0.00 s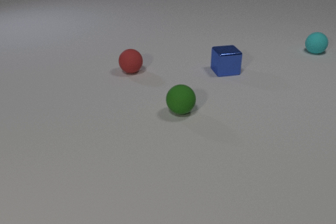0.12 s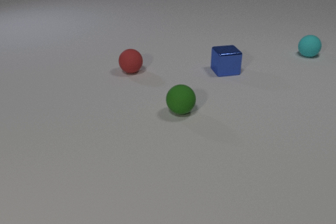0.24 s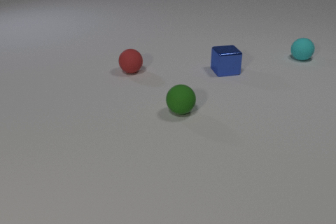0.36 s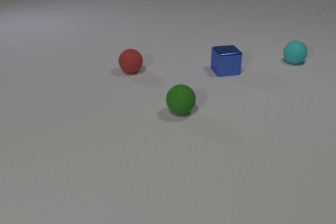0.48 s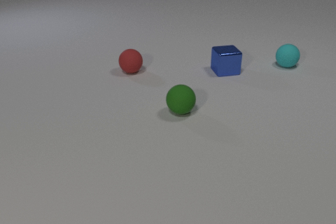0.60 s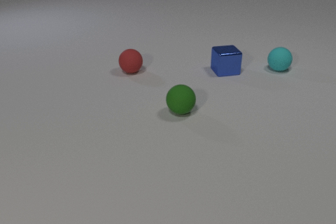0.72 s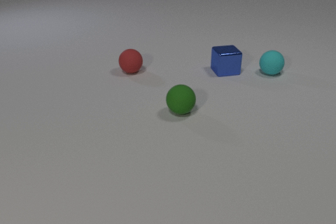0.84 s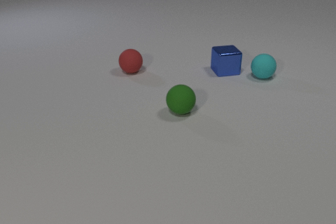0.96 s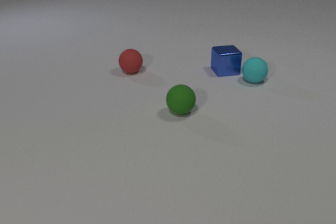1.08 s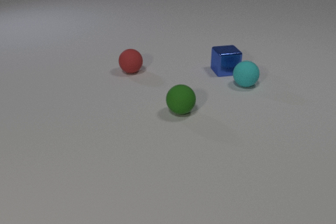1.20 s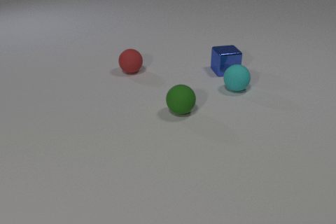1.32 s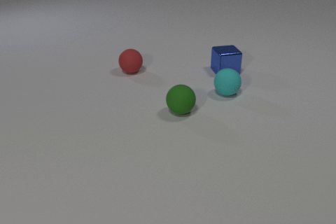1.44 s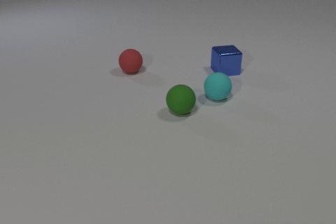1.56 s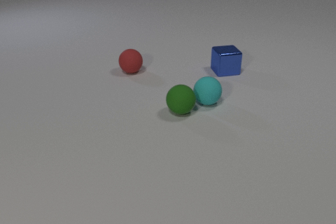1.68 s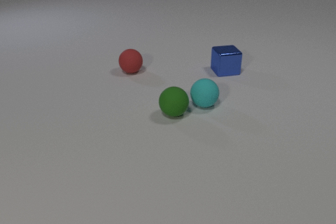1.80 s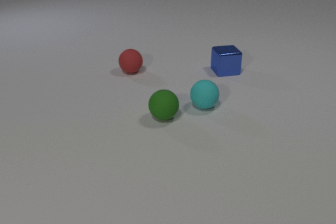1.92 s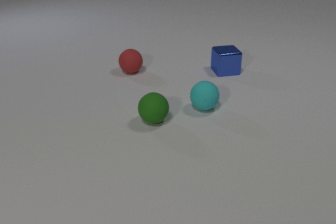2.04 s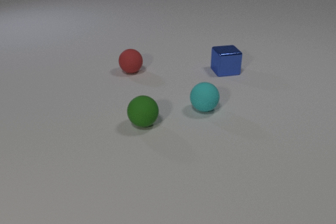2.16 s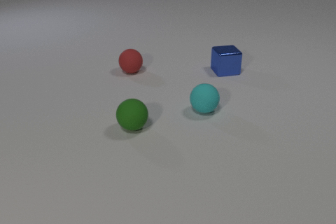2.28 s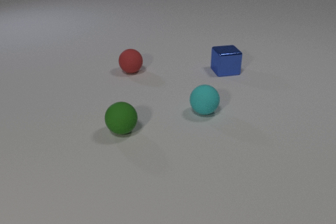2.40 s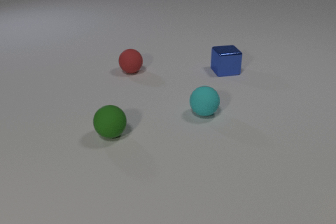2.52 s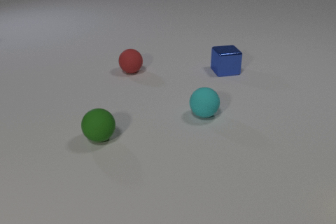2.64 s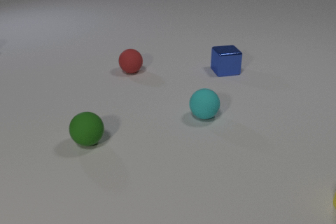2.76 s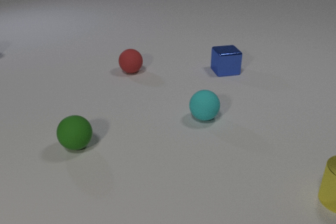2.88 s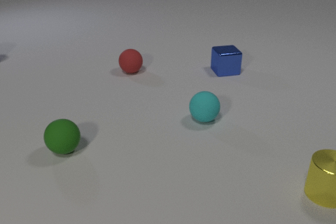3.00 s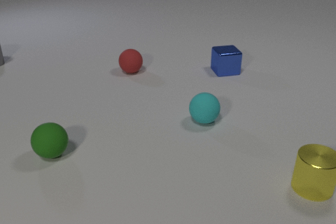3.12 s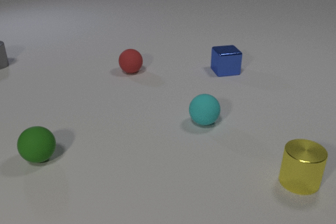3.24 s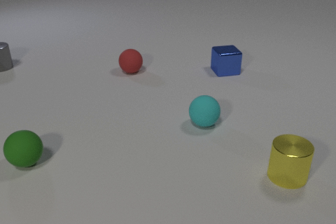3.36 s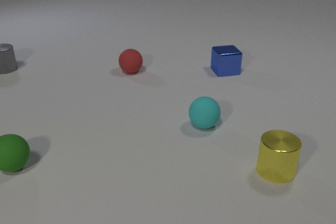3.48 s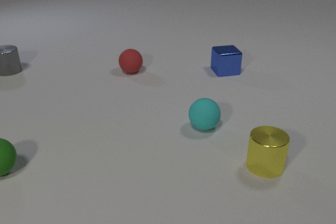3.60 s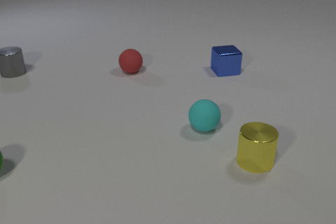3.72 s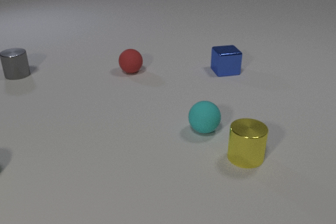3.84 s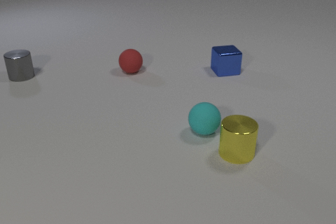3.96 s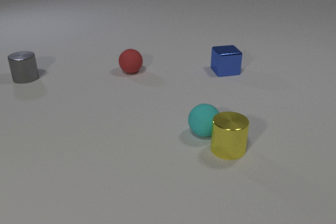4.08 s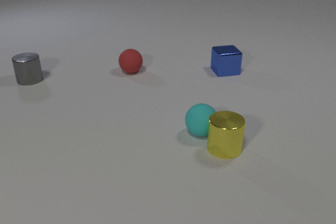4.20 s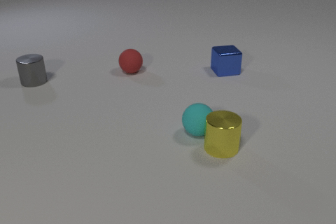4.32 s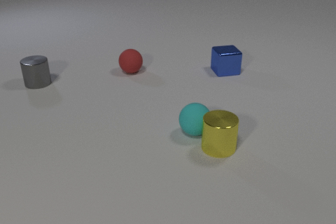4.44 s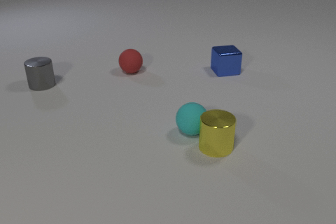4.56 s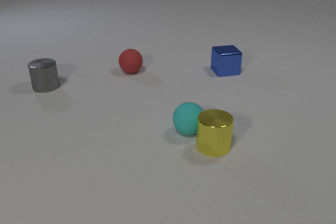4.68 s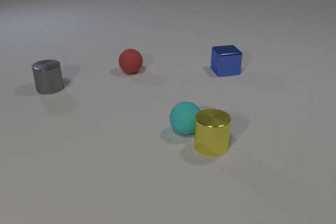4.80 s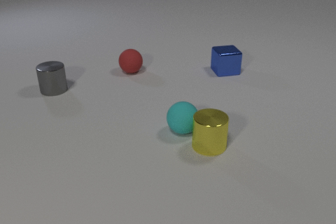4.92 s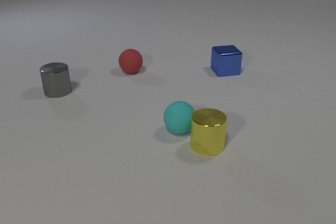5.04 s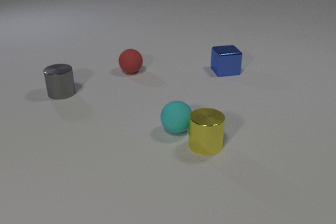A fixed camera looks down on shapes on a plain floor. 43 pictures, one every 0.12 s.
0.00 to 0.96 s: The cyan rubber sphere rolls toward the camera and to the left.
0.96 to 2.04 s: The cyan rubber sphere rolls toward the camera and to the left. The green rubber sphere rolls to the left and toward the camera. The cyan rubber sphere and the green rubber sphere collide.
2.04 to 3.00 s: The cyan rubber sphere rolls toward the camera. The green rubber sphere rolls to the left and toward the camera. The yellow metal cylinder comes in at the right edge, slides to the left. The gray metal cylinder comes in at the left edge, slides toward the camera.
3.00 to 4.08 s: The cyan rubber sphere rolls toward the camera. The green rubber sphere rolls to the left, leaves at the left edge. The yellow metal cylinder slides to the left and away from the camera. The gray metal cylinder slides toward the camera and to the right. The cyan rubber sphere and the yellow metal cylinder collide.
4.08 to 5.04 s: The cyan rubber sphere rolls to the left. The yellow metal cylinder slides to the left. The gray metal cylinder slides toward the camera and to the right.
Are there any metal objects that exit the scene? no.
What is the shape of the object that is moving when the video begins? sphere.
What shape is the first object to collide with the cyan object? sphere.
